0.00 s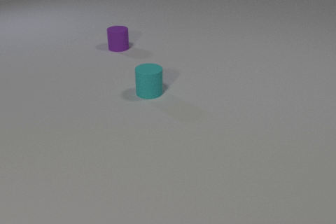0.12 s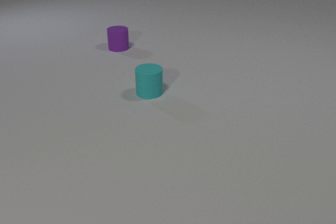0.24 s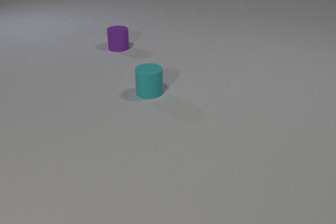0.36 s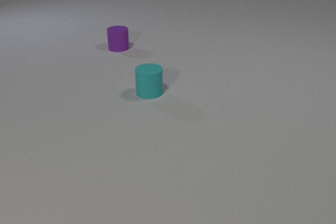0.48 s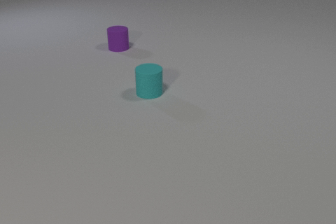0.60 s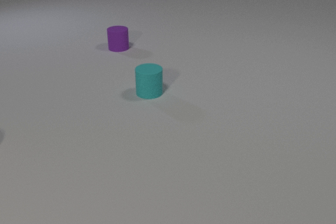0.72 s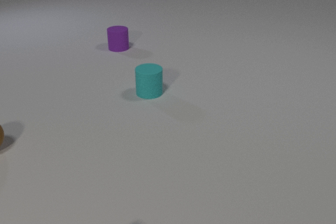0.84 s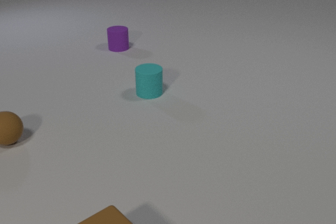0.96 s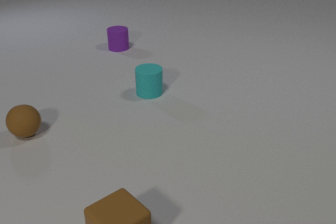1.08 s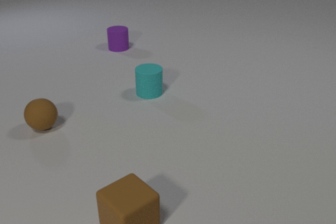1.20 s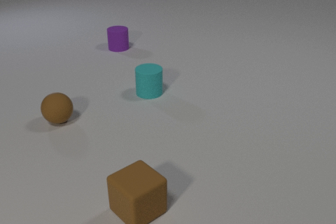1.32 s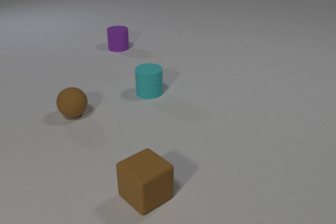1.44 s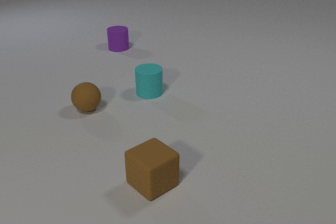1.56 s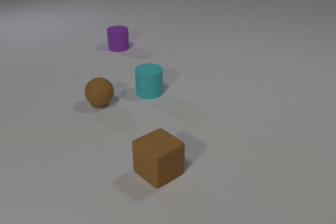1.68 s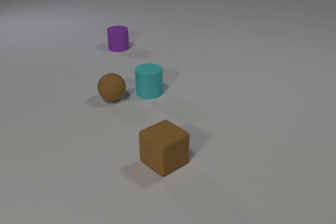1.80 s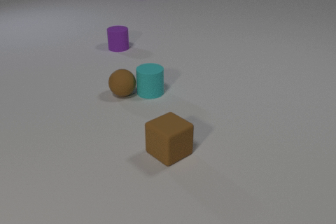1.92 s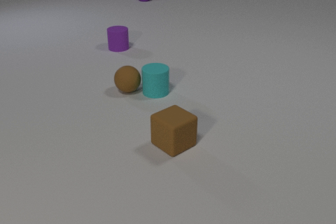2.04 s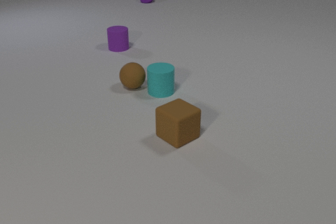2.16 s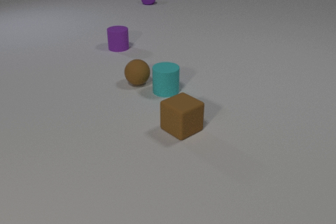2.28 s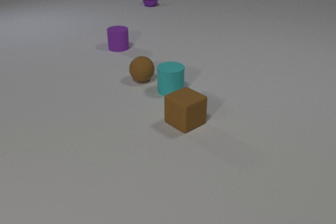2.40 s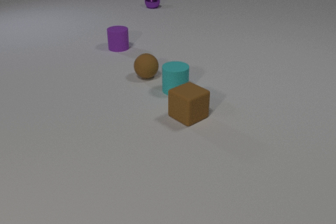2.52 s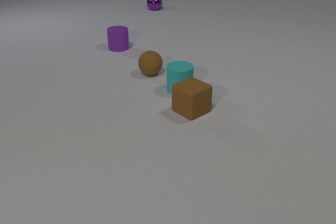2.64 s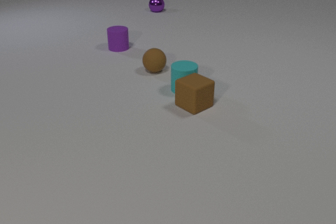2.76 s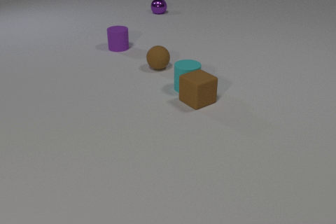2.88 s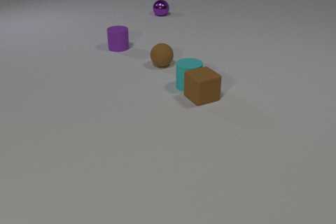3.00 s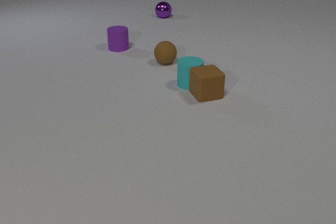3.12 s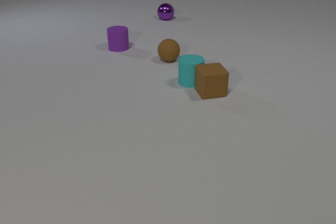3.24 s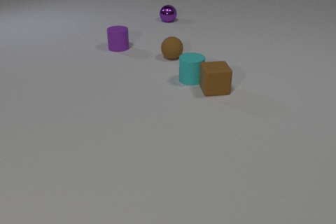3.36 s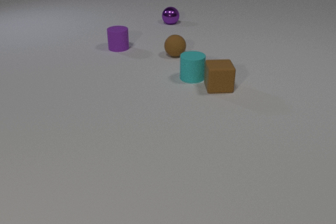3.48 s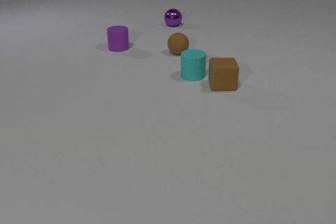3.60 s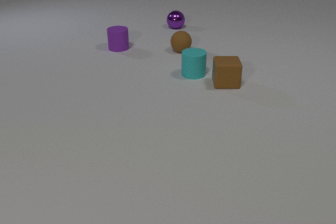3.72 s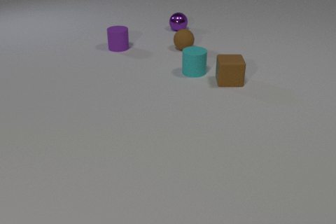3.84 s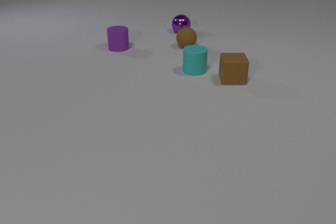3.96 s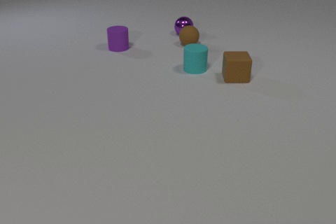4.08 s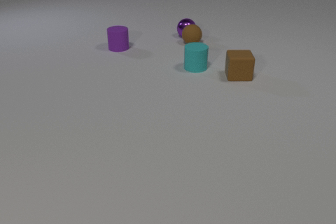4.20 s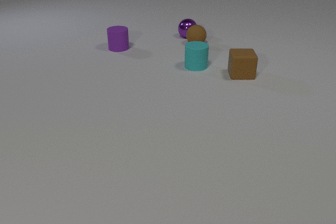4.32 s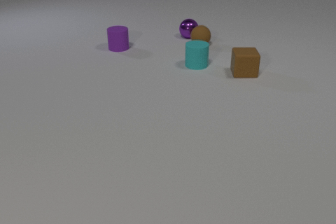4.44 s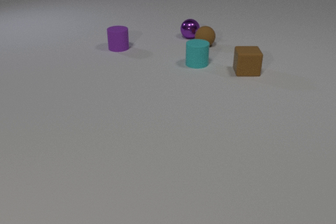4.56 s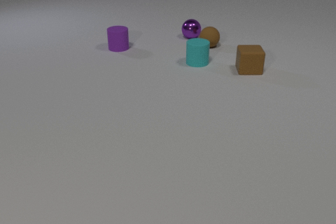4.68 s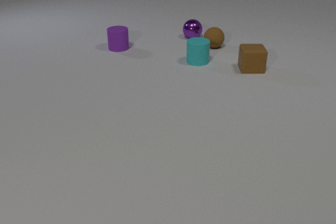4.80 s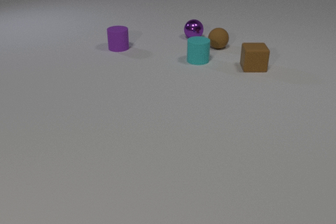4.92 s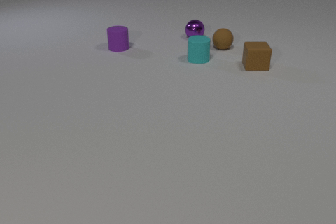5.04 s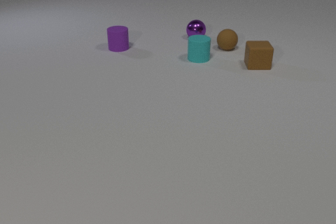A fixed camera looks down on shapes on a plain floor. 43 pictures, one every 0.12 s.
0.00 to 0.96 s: The brown rubber sphere comes in at the left edge, rolls to the right. The brown rubber cube comes in at the bottom edge, slides away from the camera and to the right.
0.96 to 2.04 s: The brown rubber sphere rolls to the right and away from the camera. The cyan rubber cylinder slides to the right. The purple metal sphere comes in at the top edge, rolls toward the camera. The brown rubber cube slides away from the camera. The brown rubber sphere and the cyan rubber cylinder collide.
2.04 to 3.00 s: The brown rubber sphere rolls away from the camera and to the right. The cyan rubber cylinder slides to the right and away from the camera. The purple metal sphere rolls toward the camera. The brown rubber cube slides away from the camera, spins so that its near face slides to the left, clockwise seen from above. The cyan rubber cylinder and the brown rubber cube collide.
3.00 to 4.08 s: The brown rubber sphere rolls away from the camera and to the right. The cyan rubber cylinder slides away from the camera. The purple metal sphere rolls toward the camera. The brown rubber cube slides away from the camera and to the right. The brown rubber sphere and the purple metal sphere collide.
4.08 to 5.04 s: The brown rubber sphere rolls to the right. The cyan rubber cylinder slides away from the camera. The purple metal sphere rolls to the right and toward the camera. The brown rubber cube slides away from the camera and to the right.
How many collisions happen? 3.
Are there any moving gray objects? no.
How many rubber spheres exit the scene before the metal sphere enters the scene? 0.
